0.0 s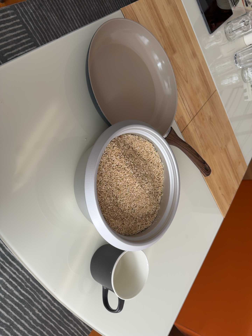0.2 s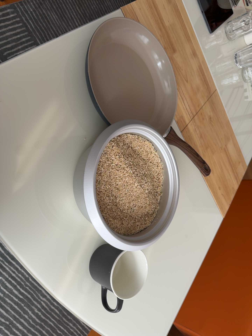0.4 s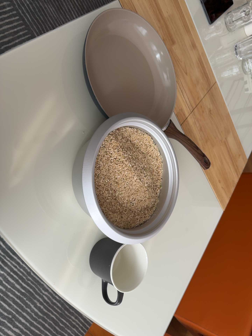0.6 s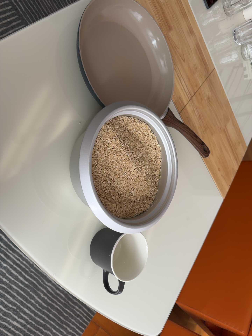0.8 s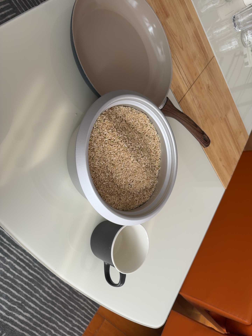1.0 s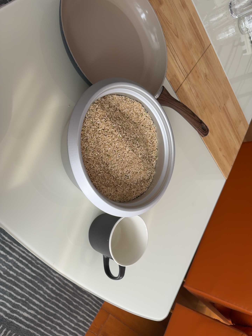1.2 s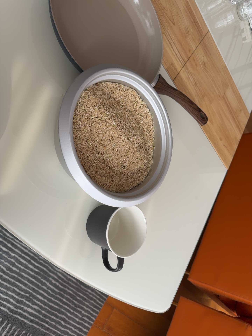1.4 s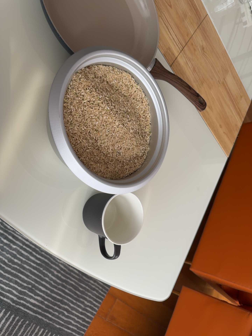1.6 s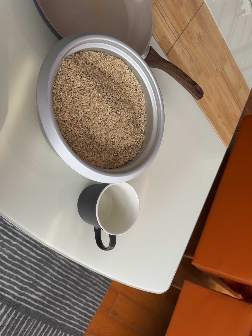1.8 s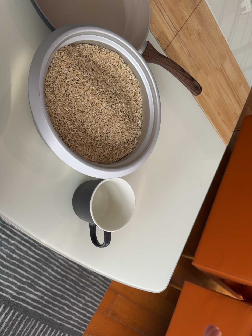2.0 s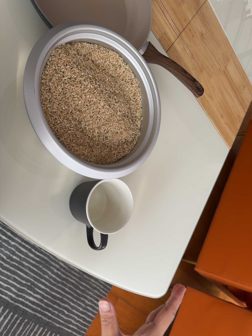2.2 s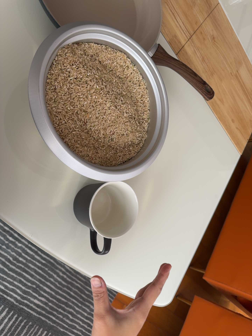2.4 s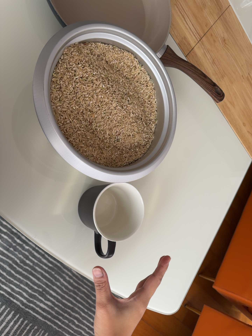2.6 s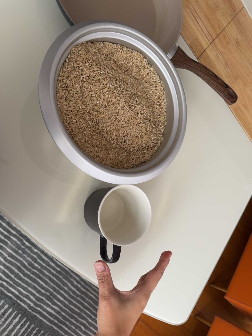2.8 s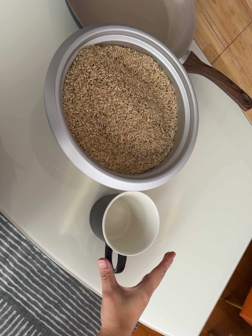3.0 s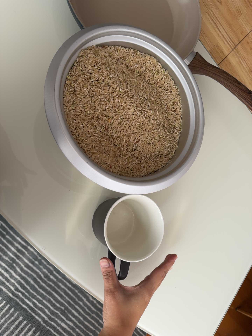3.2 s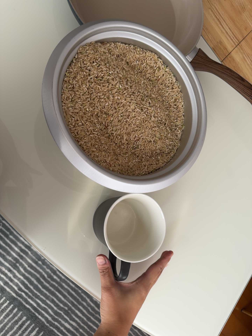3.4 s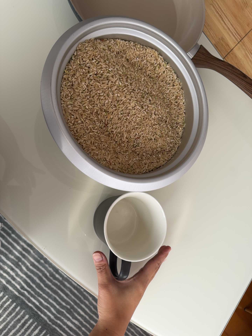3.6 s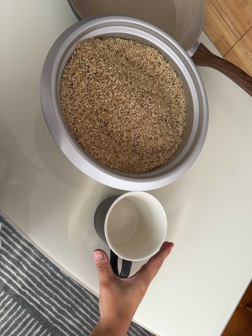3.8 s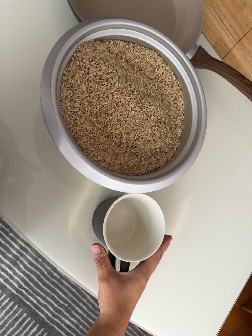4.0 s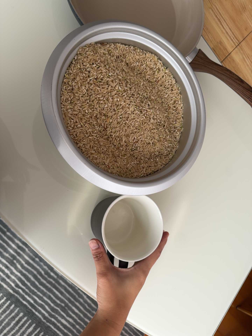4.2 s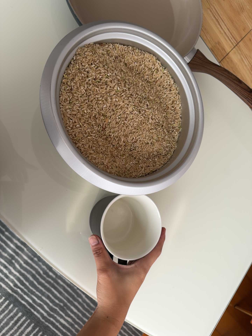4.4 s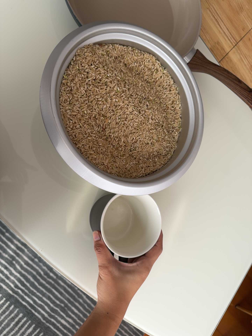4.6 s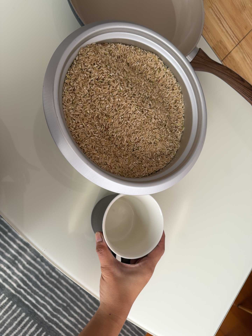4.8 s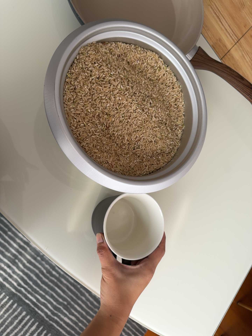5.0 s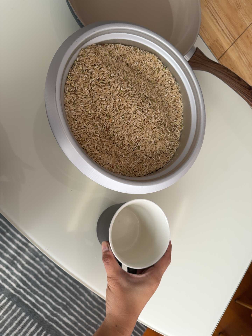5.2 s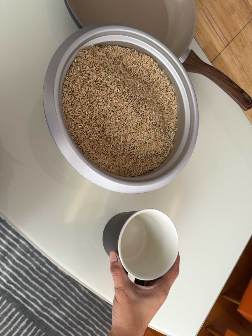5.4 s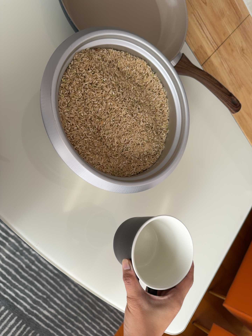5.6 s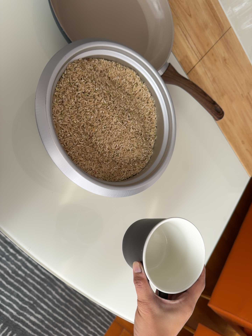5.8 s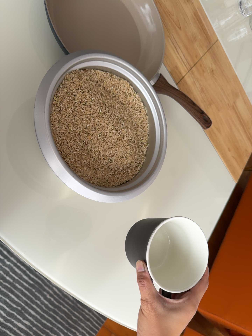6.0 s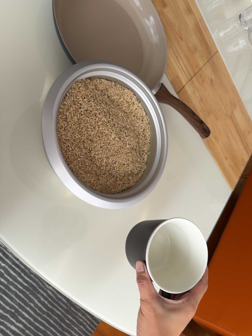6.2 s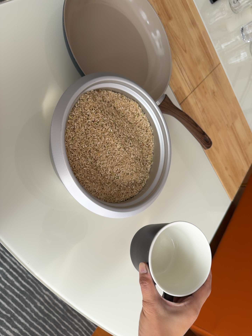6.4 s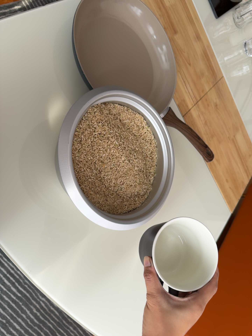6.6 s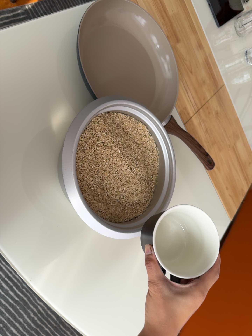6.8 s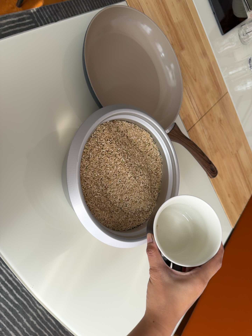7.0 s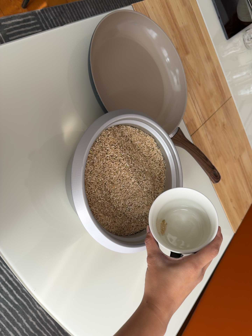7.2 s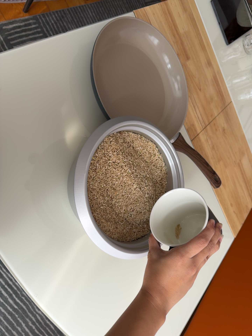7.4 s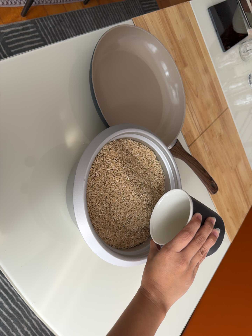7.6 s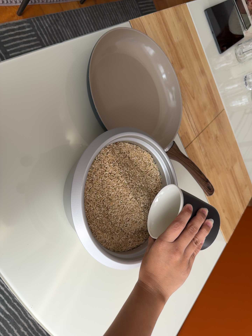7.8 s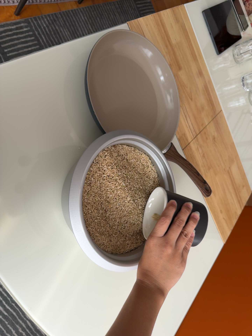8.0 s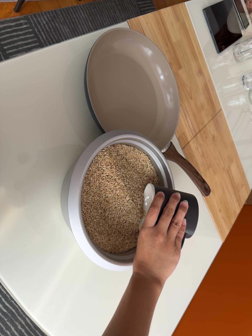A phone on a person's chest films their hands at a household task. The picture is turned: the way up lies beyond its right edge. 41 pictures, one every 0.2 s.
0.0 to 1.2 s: The camera shifts only a little, or ends up much as it began.
1.2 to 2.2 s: The camera travels to its right, about 9 cm.
2.2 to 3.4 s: The camera pans to its left by about 10 degrees. It travels forward, about 7 cm, so what stands in front looms larger.
3.4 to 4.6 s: The camera keeps its place and its aim.
4.6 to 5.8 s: The camera pans to its right by about 10 degrees. It travels backward, about 7 cm, so what stands in front gets smaller.
5.8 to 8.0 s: The camera travels toward the top of its view and to its left, about 12 cm, so close, fixed things drift downward. It rolls about its line of sight by about 10 degrees, and the scene rotates clockwise.
The film runs forward here.
